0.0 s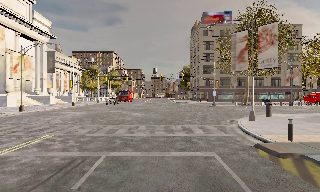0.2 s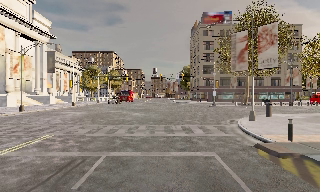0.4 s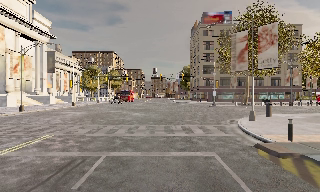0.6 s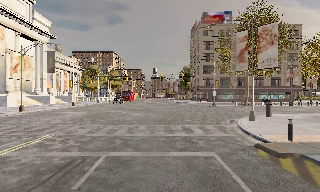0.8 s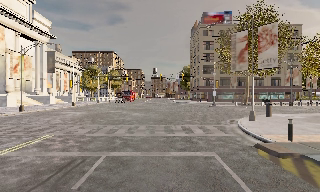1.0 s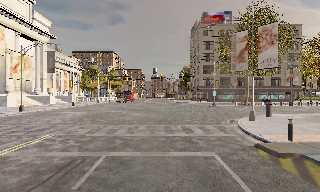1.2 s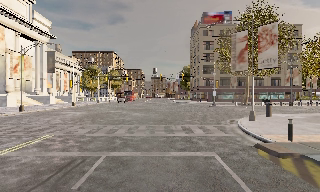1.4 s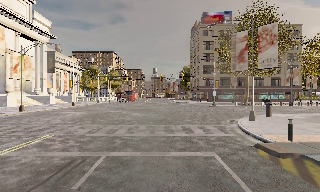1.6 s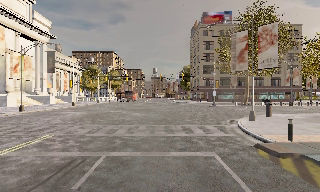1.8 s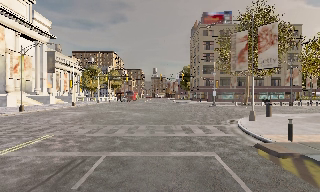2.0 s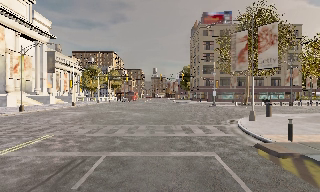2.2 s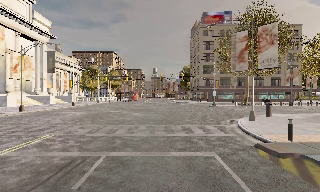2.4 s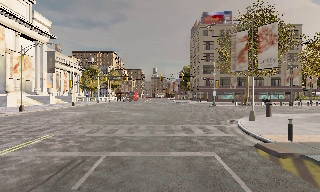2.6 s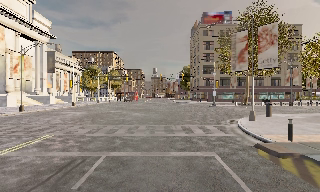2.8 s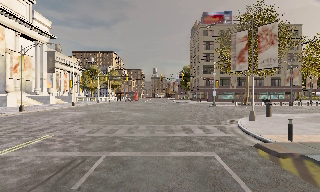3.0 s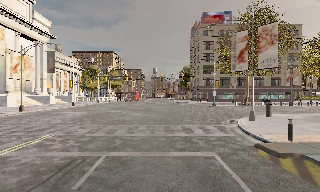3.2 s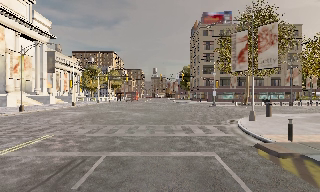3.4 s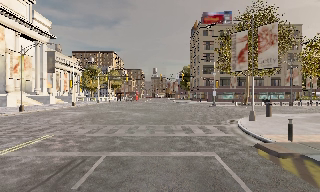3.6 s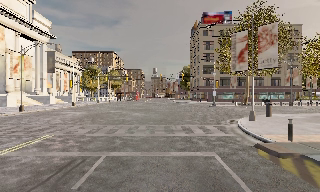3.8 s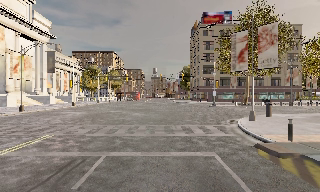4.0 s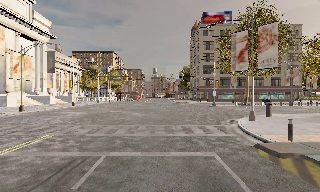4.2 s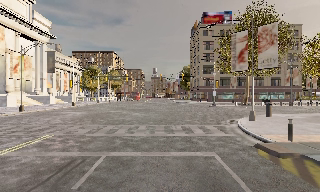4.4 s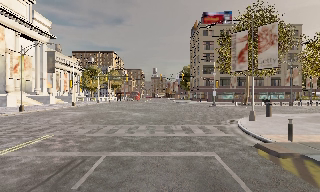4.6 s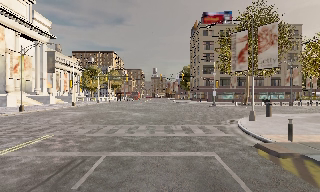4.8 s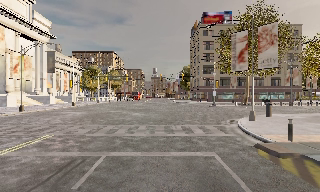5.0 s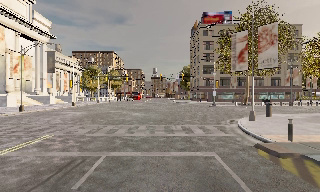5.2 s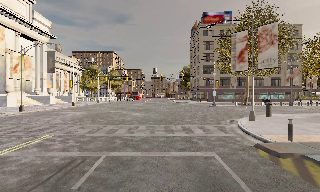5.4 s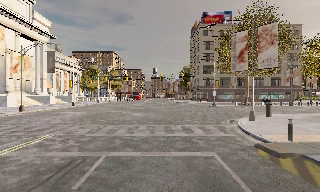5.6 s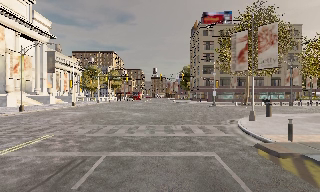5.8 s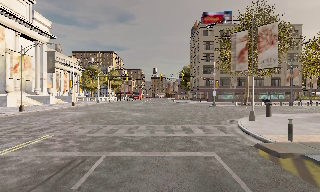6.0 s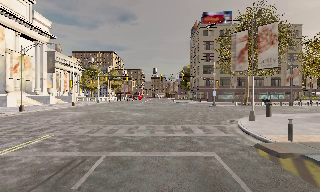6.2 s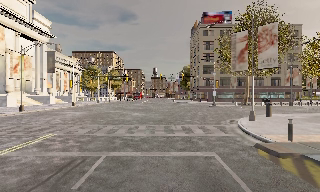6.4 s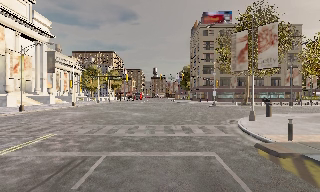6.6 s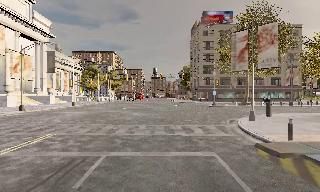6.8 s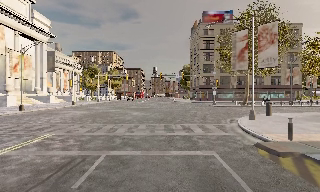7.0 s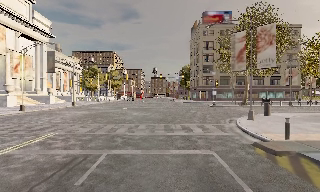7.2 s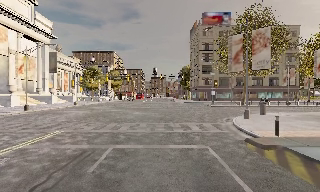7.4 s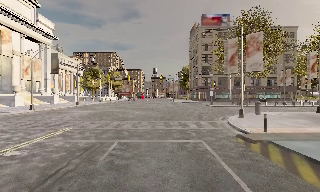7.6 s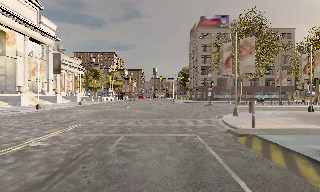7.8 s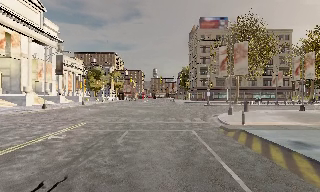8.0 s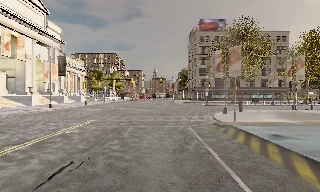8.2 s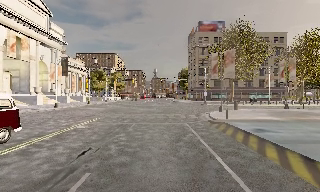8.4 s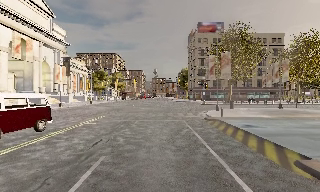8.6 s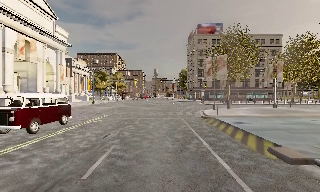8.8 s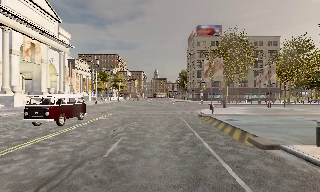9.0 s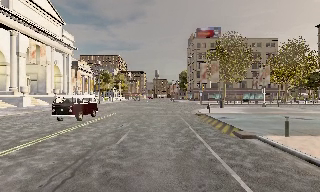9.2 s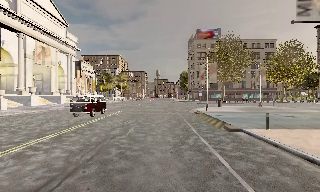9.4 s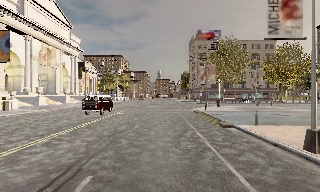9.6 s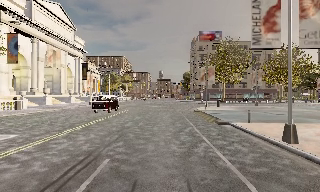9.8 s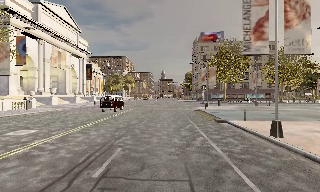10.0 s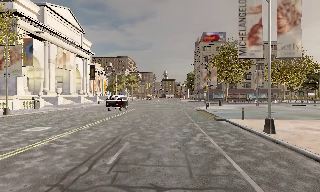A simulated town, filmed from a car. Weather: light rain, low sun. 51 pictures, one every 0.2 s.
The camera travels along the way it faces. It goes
backward.
0.0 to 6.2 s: The camera keeps its place and its aim.
6.2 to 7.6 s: The camera travels backward, about 2.5 m, so what stands in front gets smaller. It gains speed.
7.6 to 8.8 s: The camera travels backward, about 7 m, so what stands in front gets smaller.
8.8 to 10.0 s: The camera travels backward, about 7 m, so what stands in front gets smaller. It loses speed.
The film runs backward here.
